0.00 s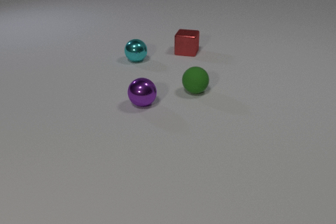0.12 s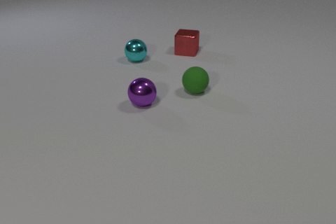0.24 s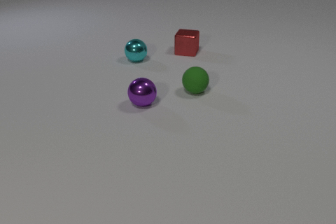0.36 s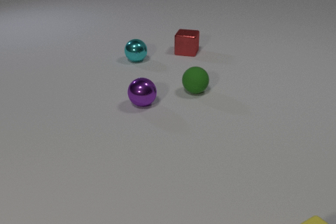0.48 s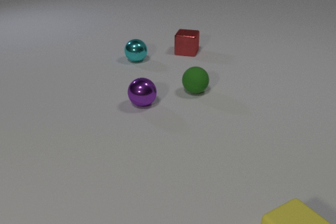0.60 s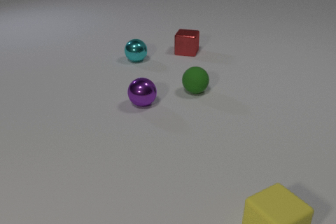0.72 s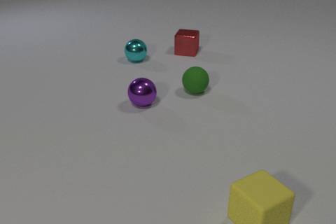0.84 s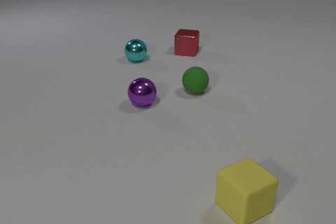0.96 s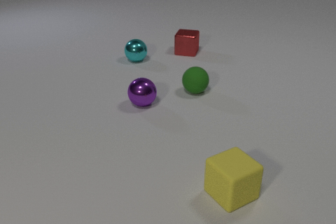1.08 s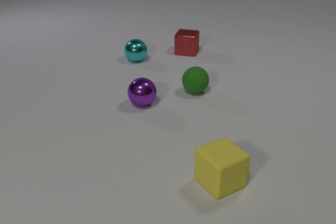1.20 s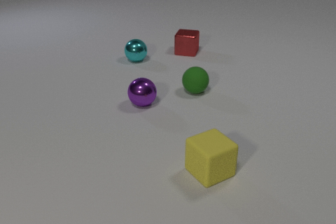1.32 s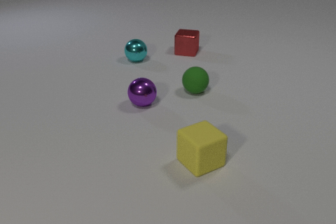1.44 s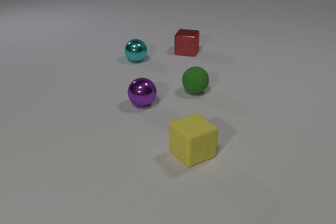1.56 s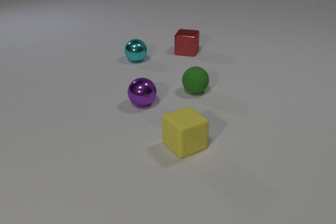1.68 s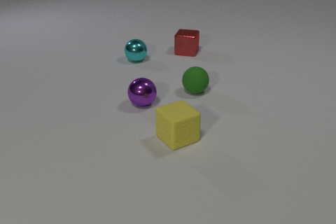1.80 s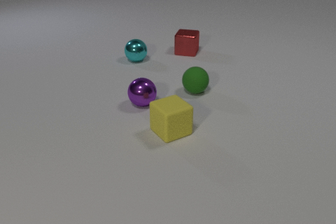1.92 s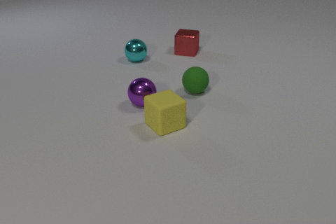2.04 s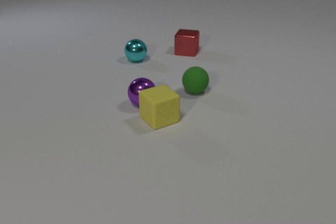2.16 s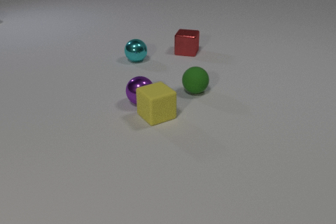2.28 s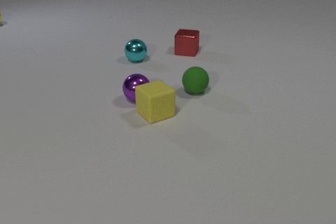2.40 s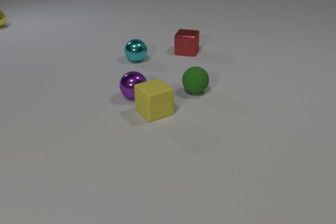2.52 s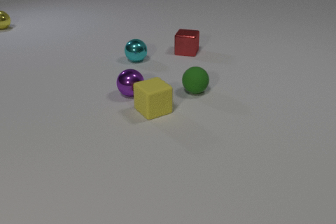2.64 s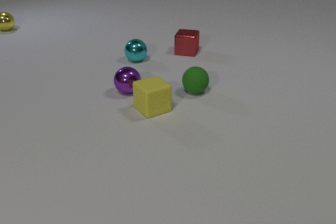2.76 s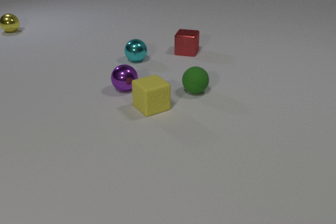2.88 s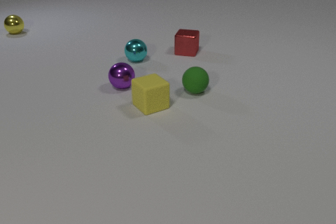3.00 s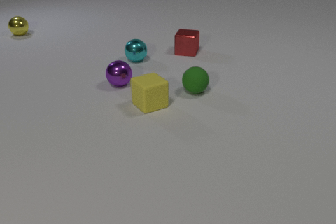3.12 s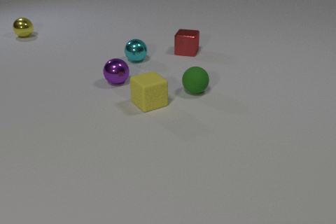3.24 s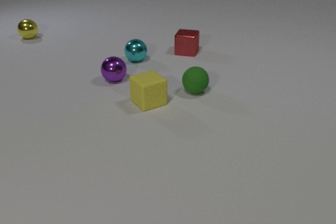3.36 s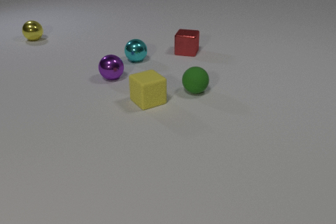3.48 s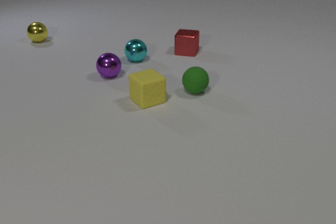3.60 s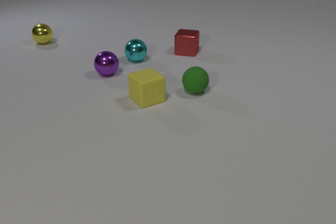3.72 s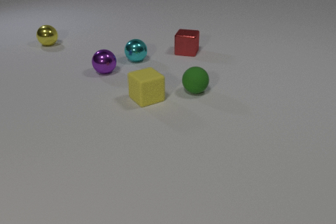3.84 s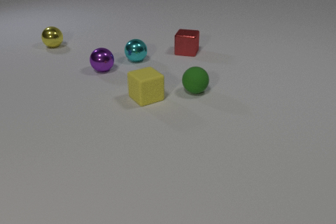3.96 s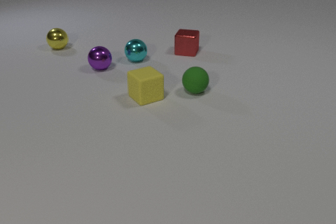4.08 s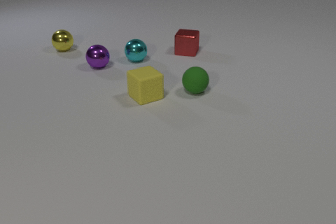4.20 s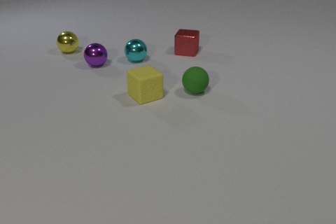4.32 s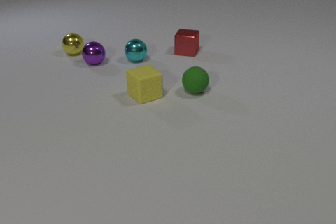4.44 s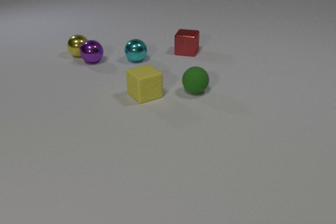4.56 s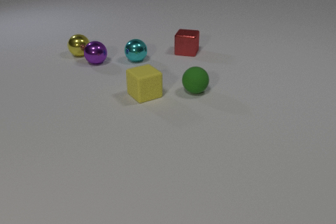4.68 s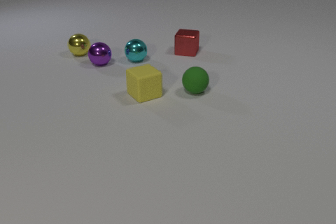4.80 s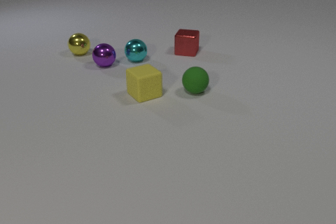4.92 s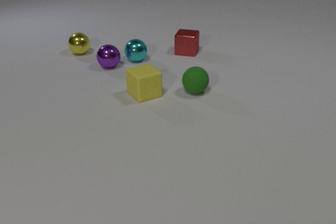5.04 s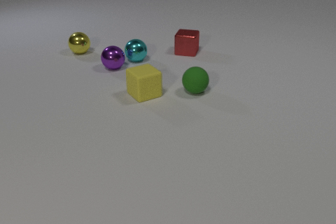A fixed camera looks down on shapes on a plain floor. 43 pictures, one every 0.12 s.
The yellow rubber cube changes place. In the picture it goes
away from the camera.
0.00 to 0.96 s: The yellow rubber cube comes in at the bottom edge, slides away from the camera and to the left.
0.96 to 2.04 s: The yellow rubber cube slides away from the camera and to the left.
2.04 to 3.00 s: The yellow rubber cube slides away from the camera. The purple metal sphere rolls away from the camera and to the left. The yellow metal sphere comes in at the left edge, rolls toward the camera and to the right. The yellow rubber cube and the purple metal sphere collide.
3.00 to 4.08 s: The yellow rubber cube slides away from the camera. The purple metal sphere rolls away from the camera and to the left. The yellow metal sphere rolls toward the camera and to the right.
4.08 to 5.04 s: The purple metal sphere rolls to the right. The yellow metal sphere rolls to the right and toward the camera. The purple metal sphere and the yellow metal sphere collide.
What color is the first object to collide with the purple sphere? yellow.
How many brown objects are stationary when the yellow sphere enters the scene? 0.
How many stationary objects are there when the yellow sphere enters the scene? 3.
